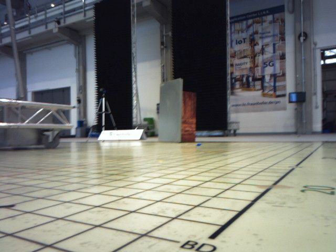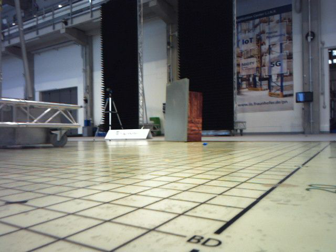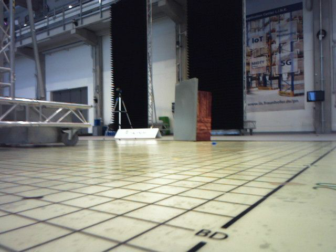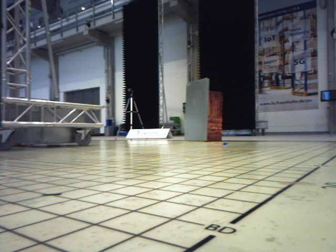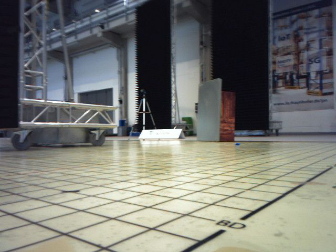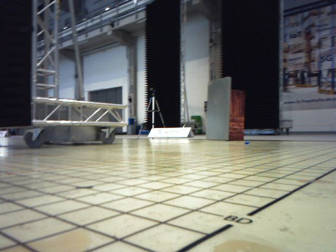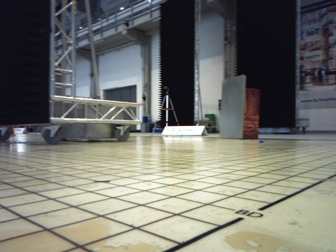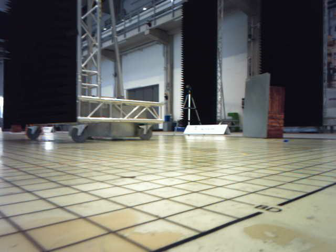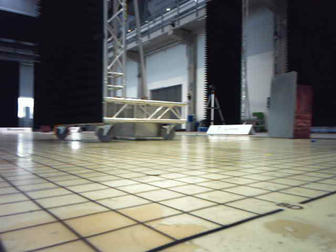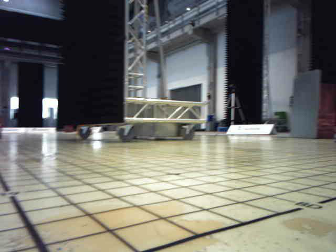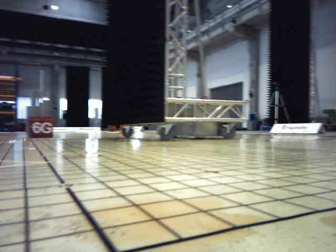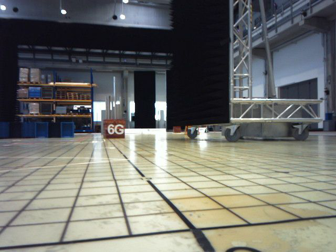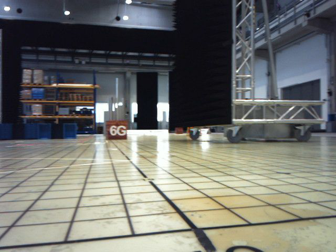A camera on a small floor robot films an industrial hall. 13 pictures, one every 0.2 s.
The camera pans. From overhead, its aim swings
counterclockwise.
The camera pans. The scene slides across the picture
to the right.
0.0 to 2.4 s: The scene slides to the right, as the camera pans about 50 degrees to its left. It travels backward, about 0.4 m.
The film runs backward here.
